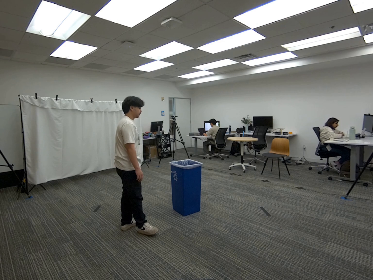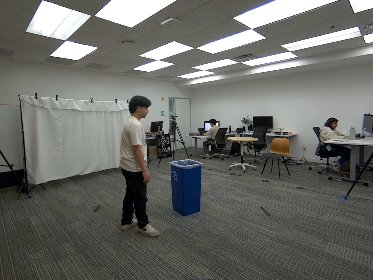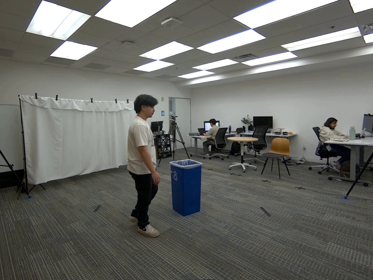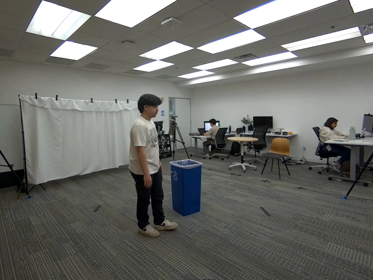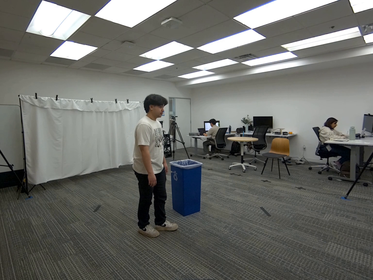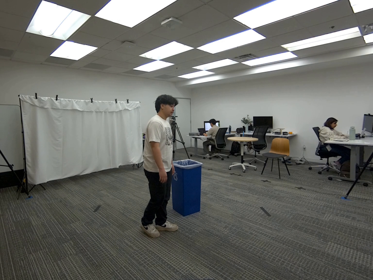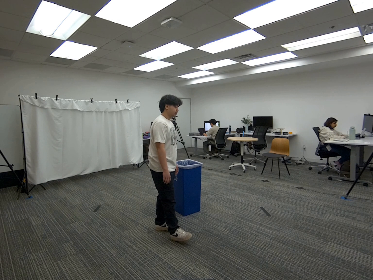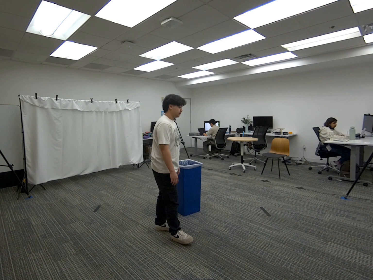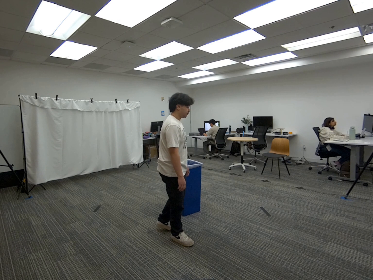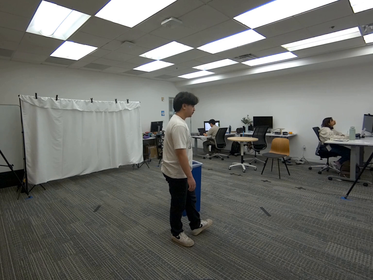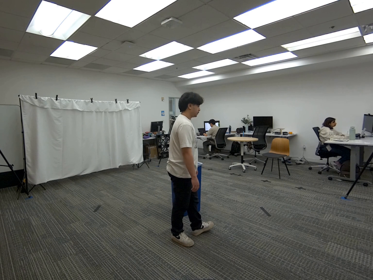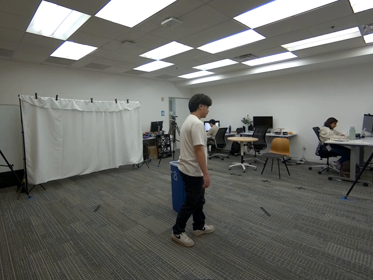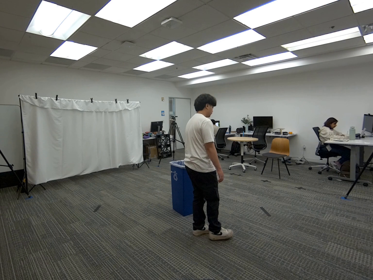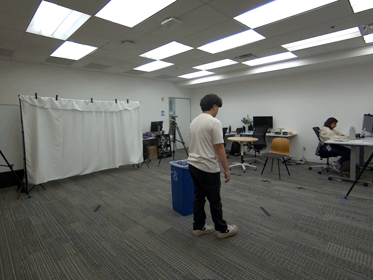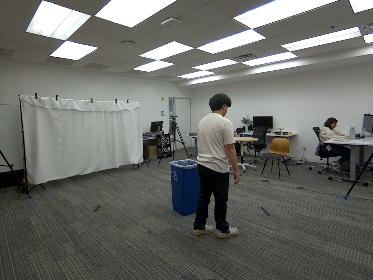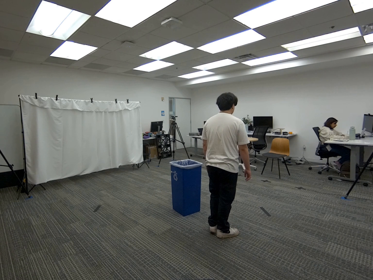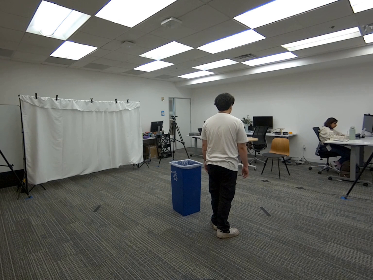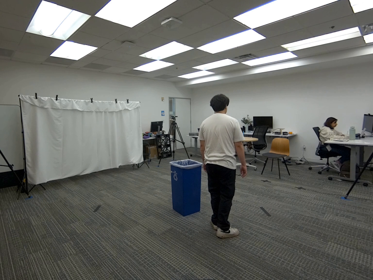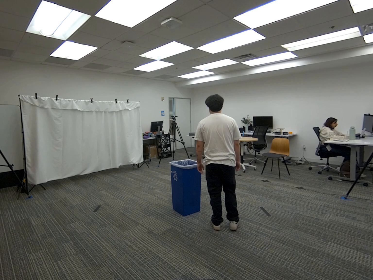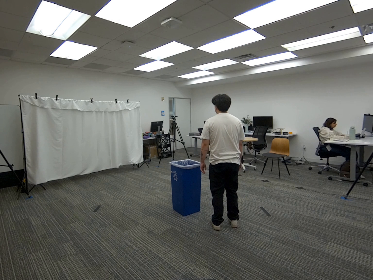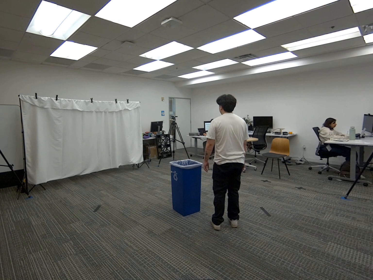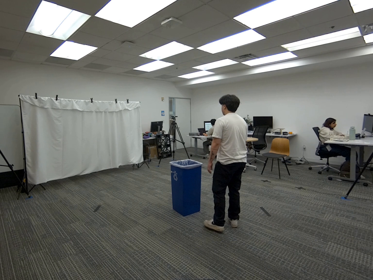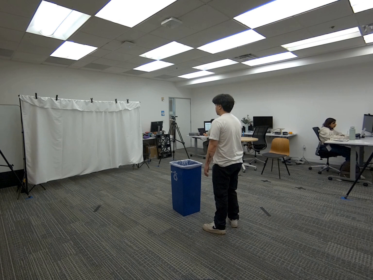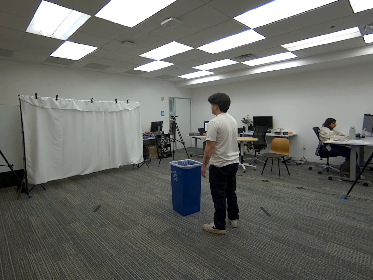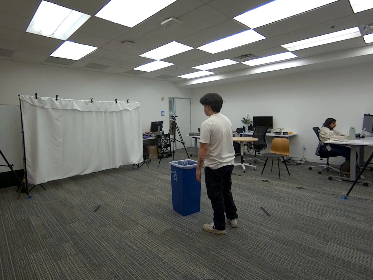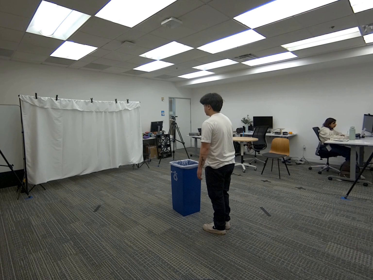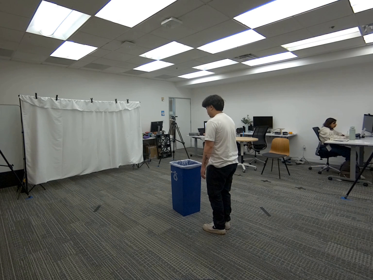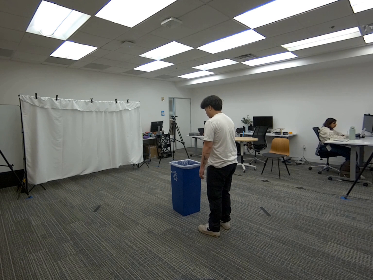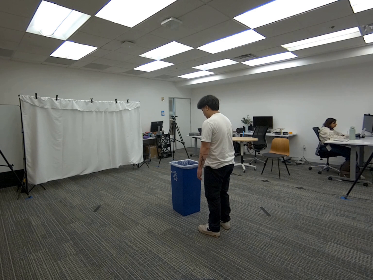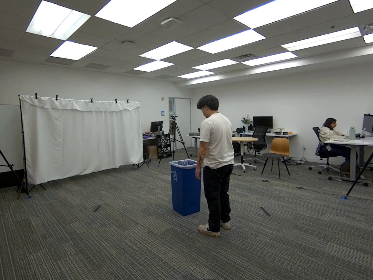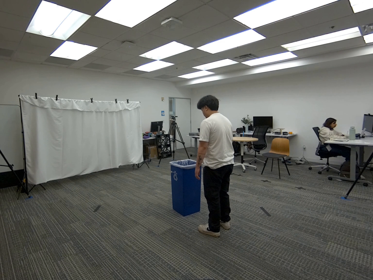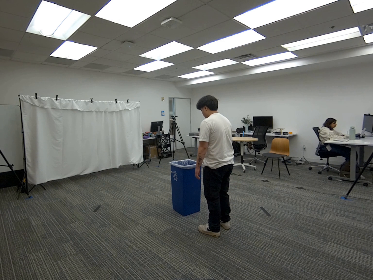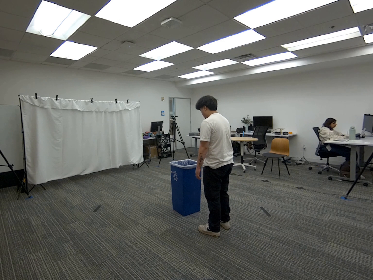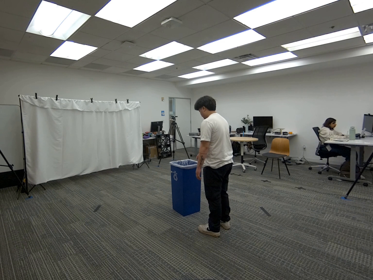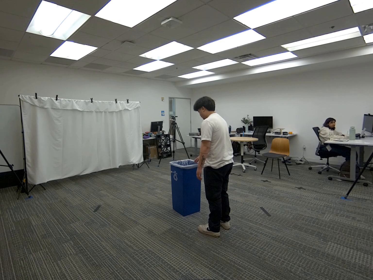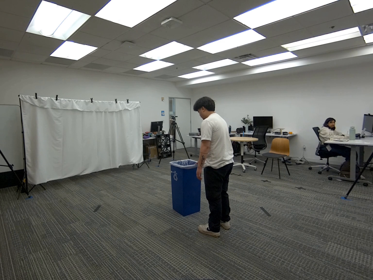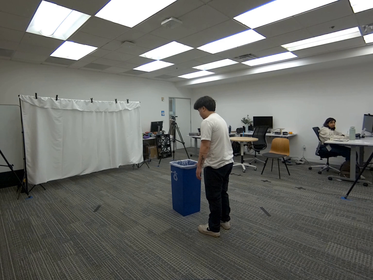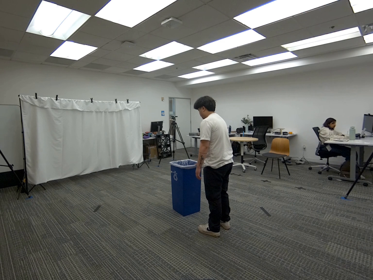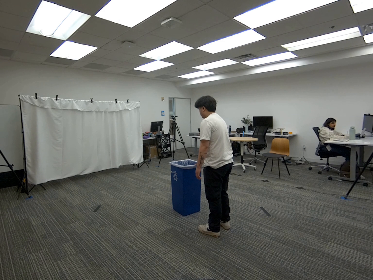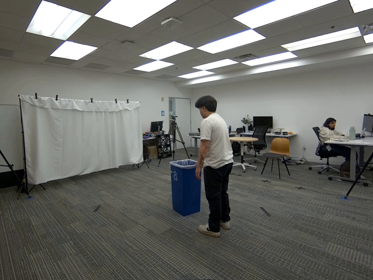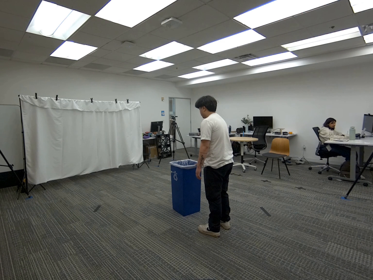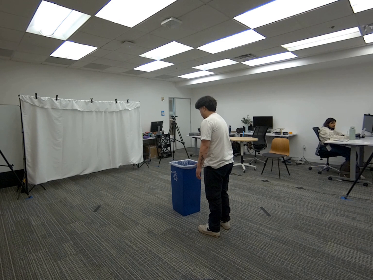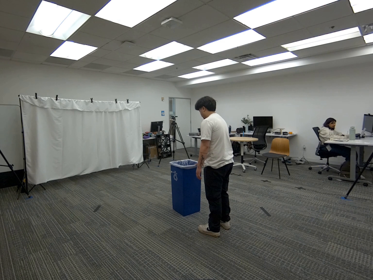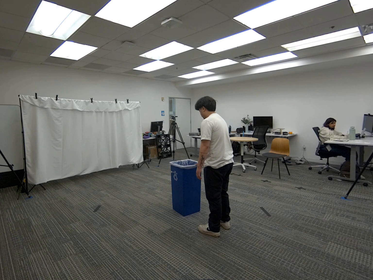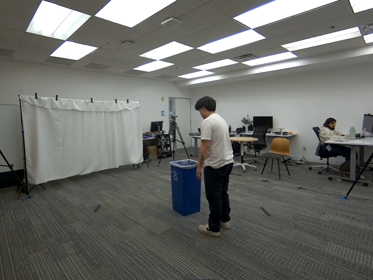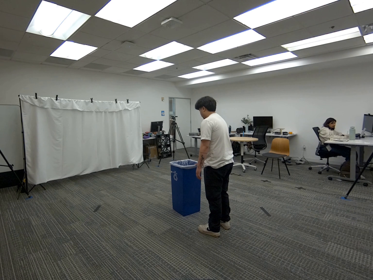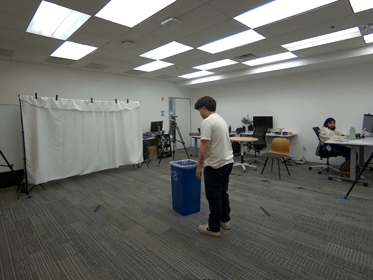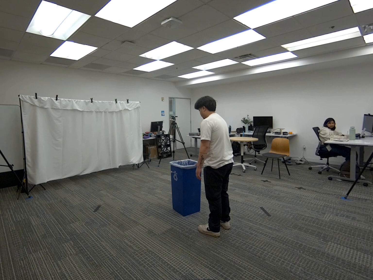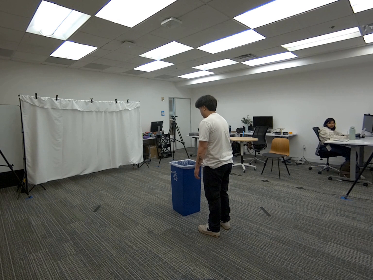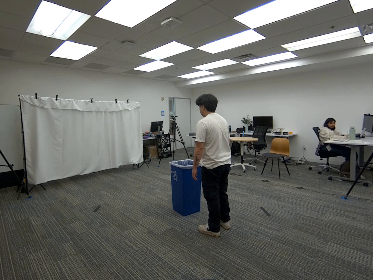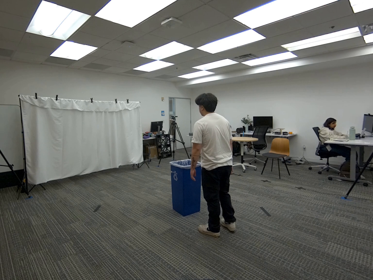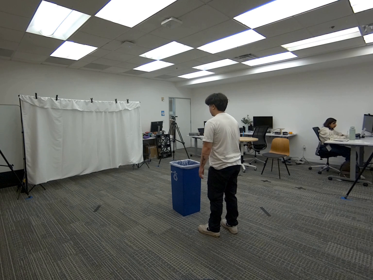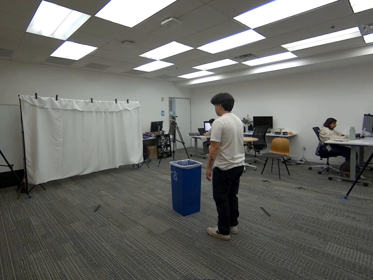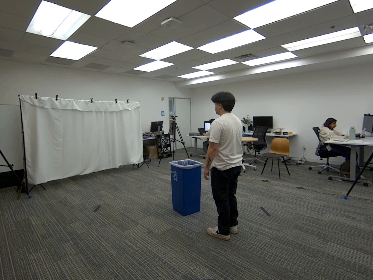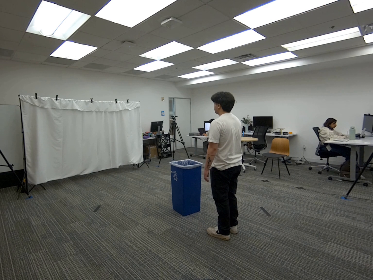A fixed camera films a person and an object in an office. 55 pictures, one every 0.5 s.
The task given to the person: Walk over to the blue trash can. Use your right hand to touch the trash can.
